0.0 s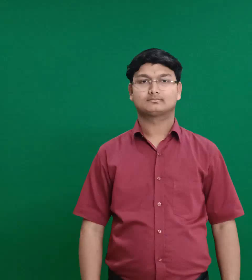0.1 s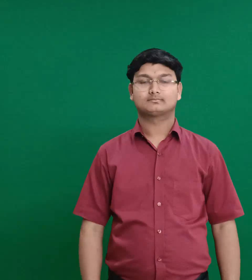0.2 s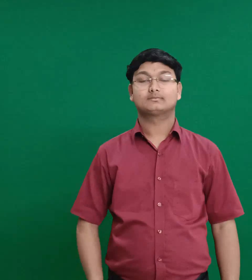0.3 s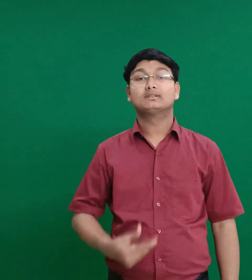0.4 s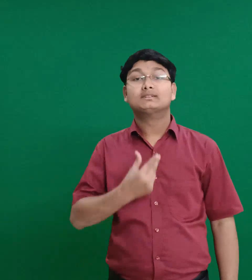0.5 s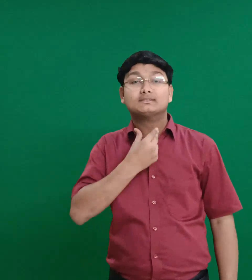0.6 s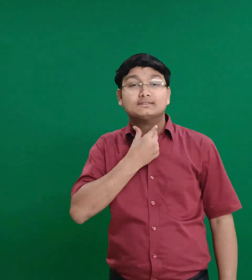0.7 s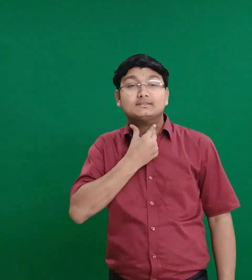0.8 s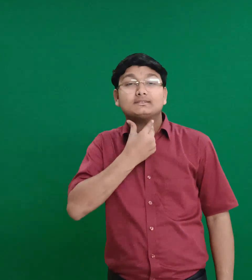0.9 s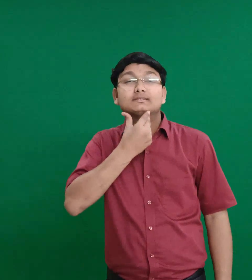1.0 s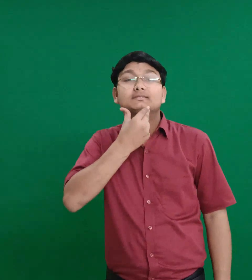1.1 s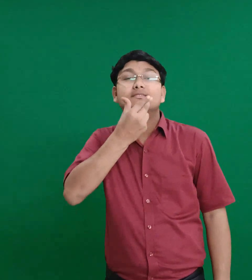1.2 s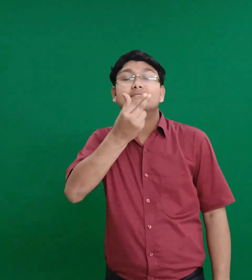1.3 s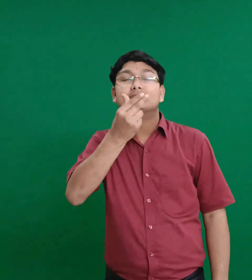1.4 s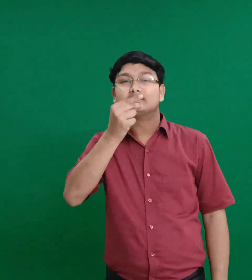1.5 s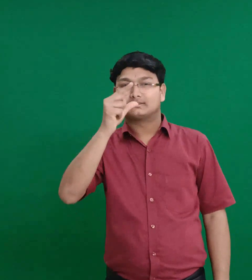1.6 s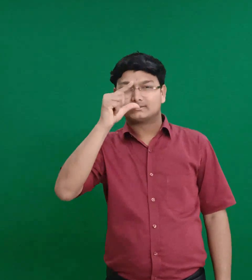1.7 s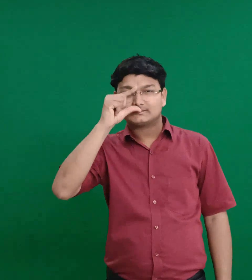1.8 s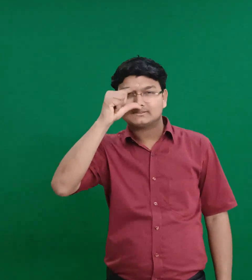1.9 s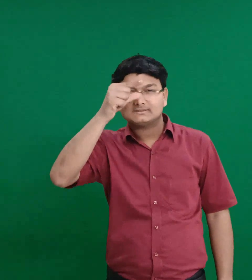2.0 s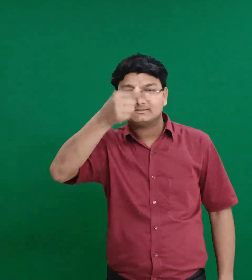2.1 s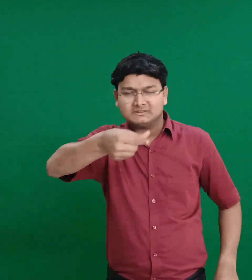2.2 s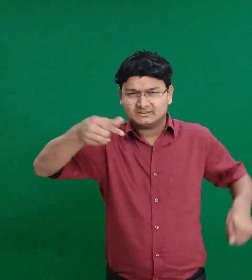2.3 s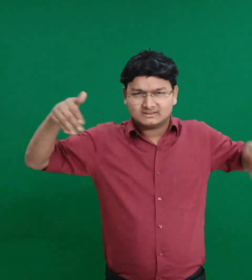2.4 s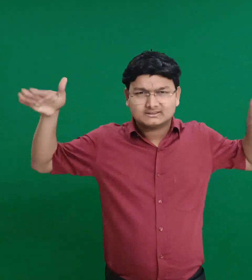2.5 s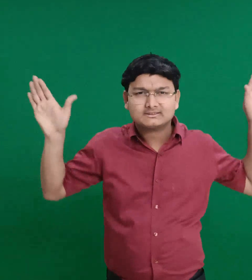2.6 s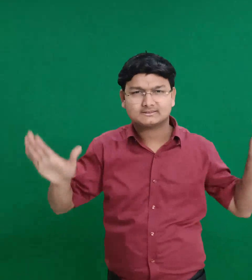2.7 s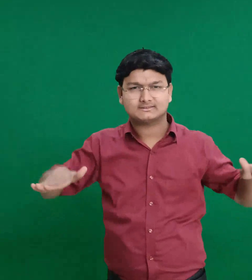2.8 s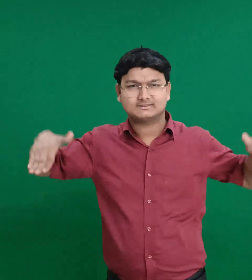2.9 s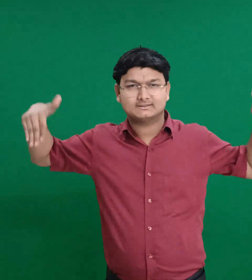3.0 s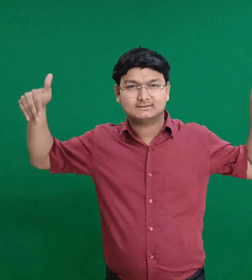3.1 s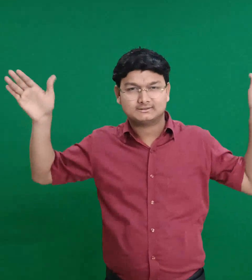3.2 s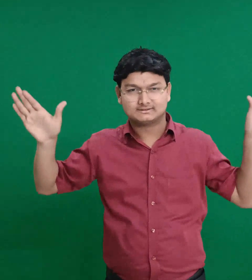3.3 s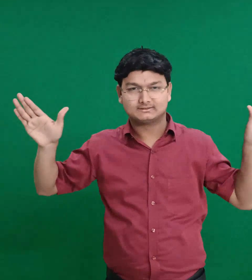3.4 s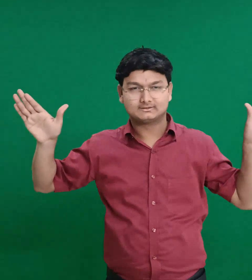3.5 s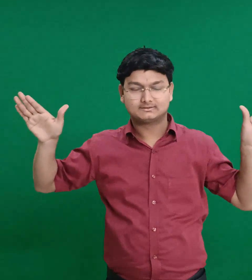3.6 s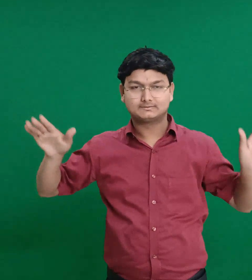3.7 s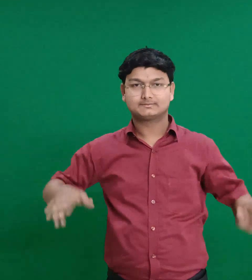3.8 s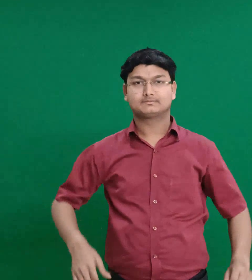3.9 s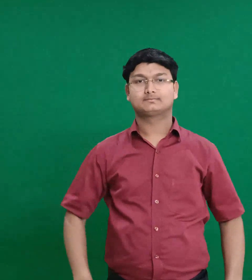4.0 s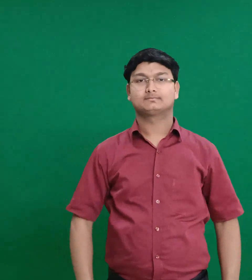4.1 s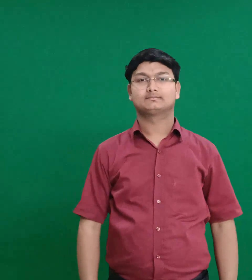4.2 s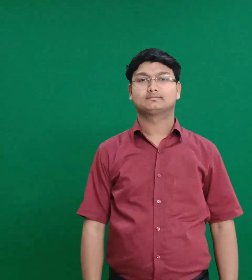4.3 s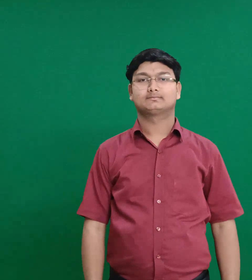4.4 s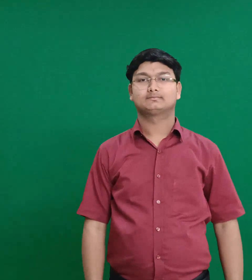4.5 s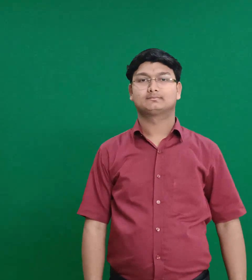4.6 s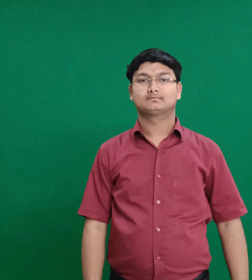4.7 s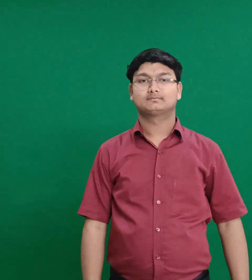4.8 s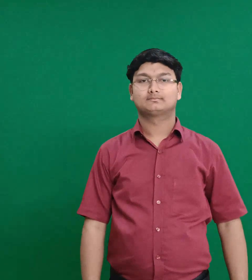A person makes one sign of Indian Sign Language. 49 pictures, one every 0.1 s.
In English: vulture
